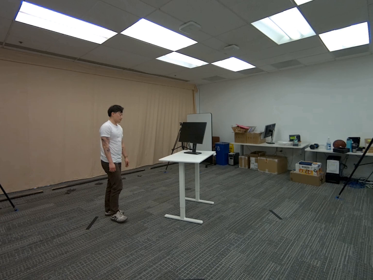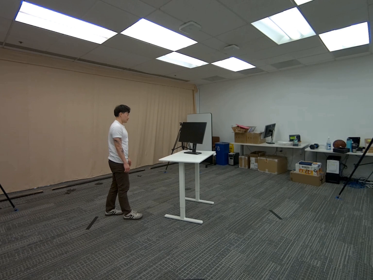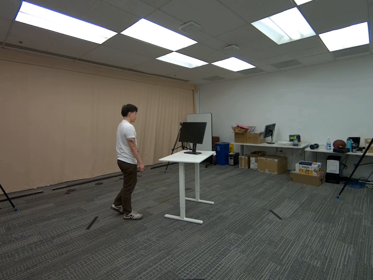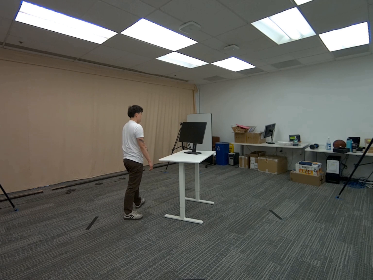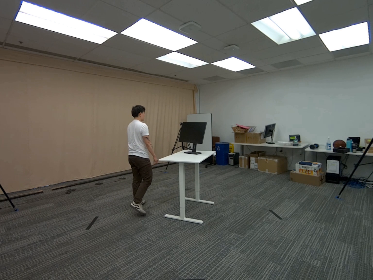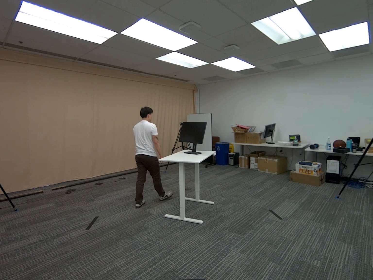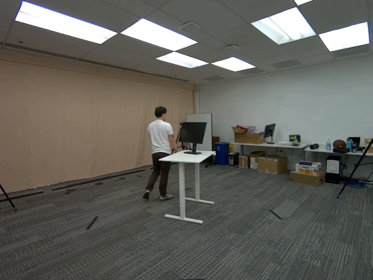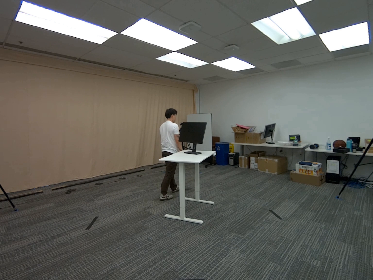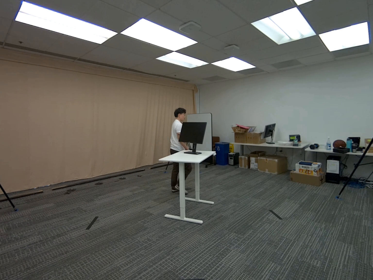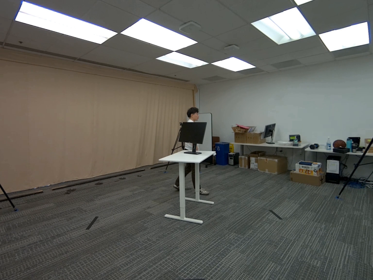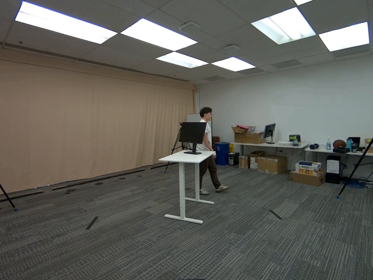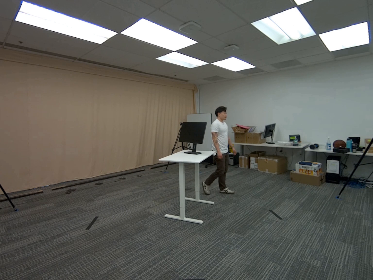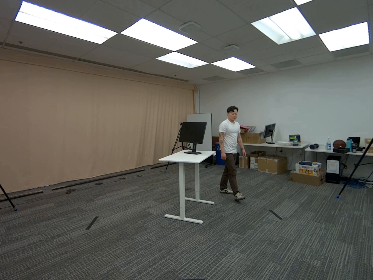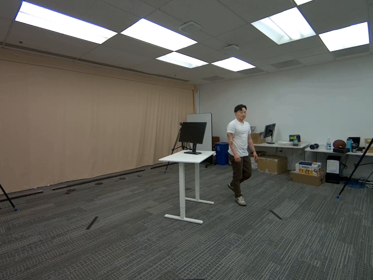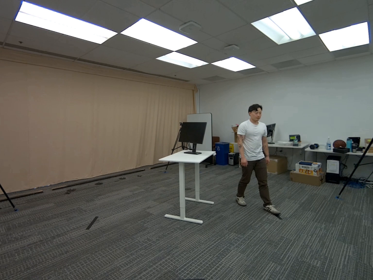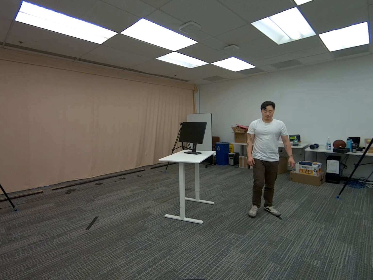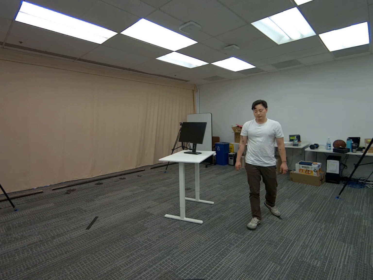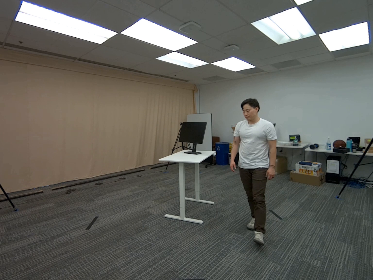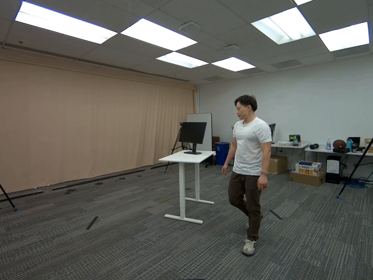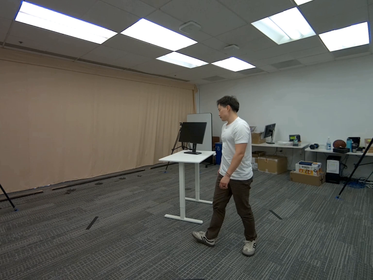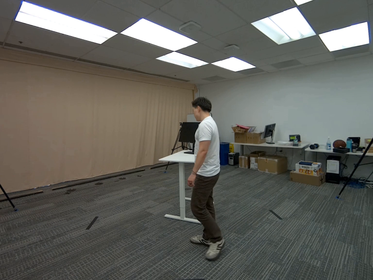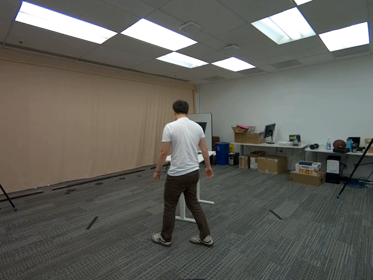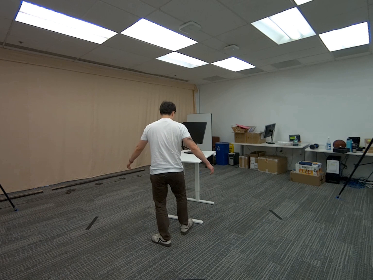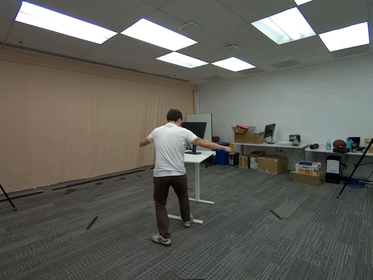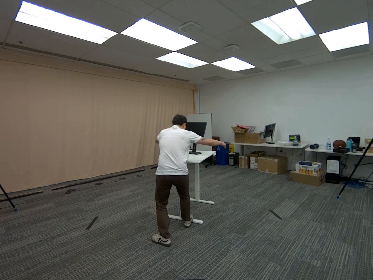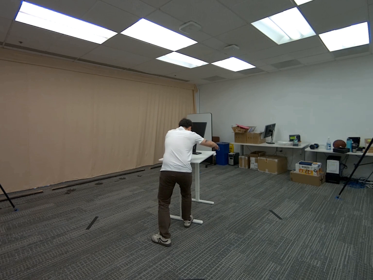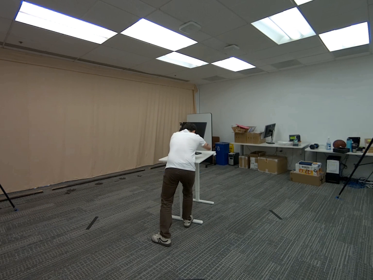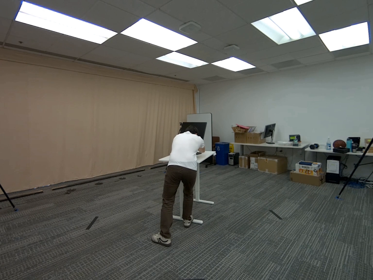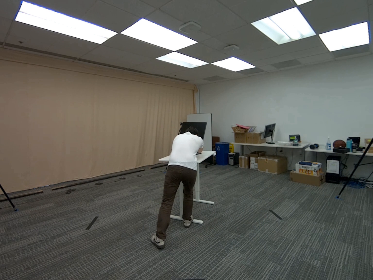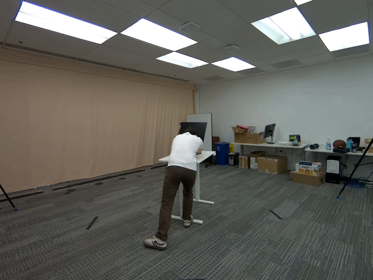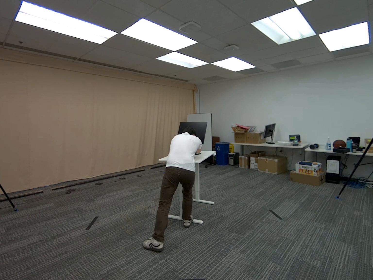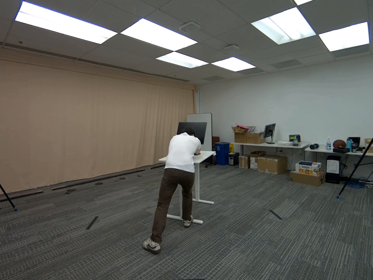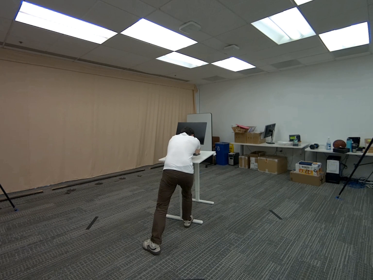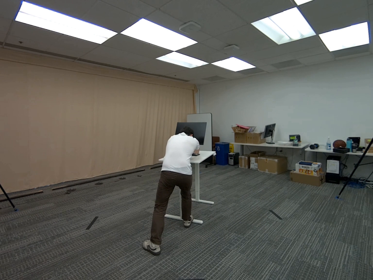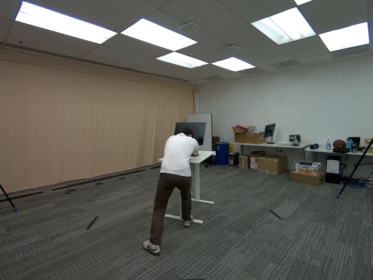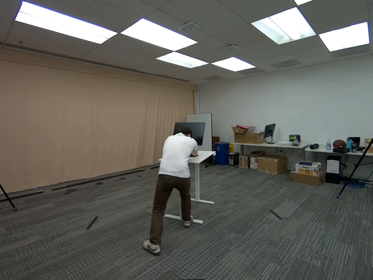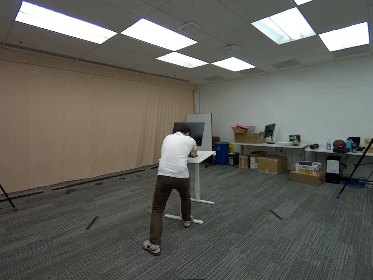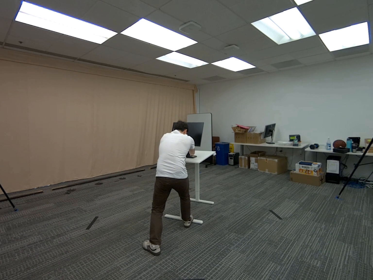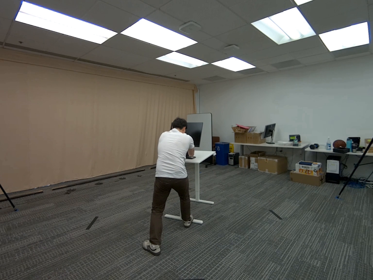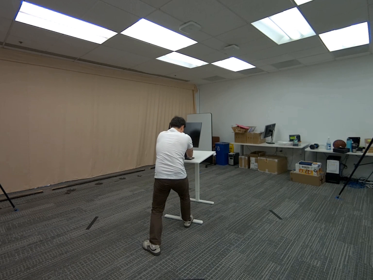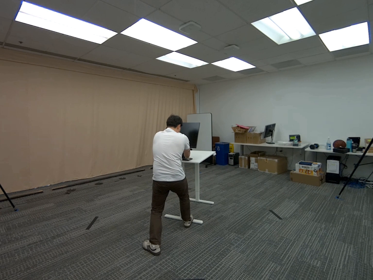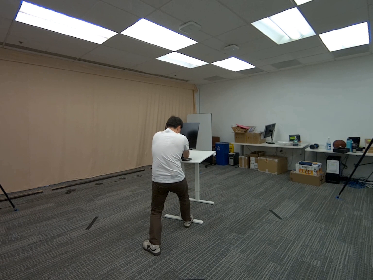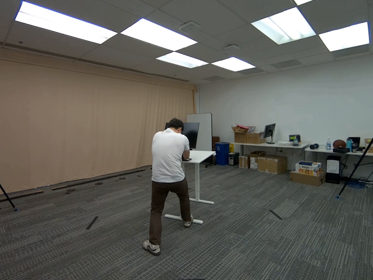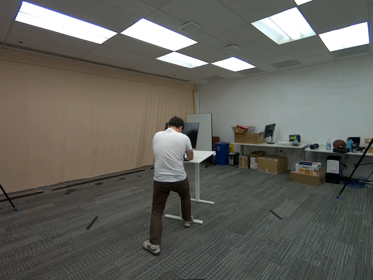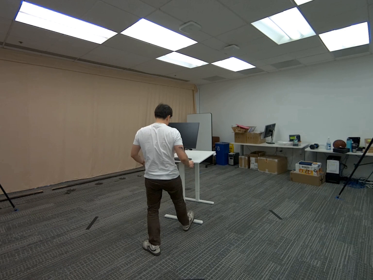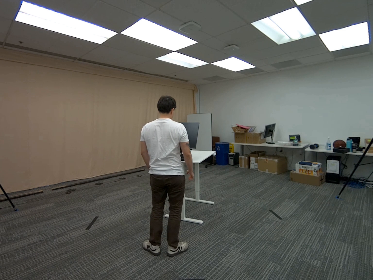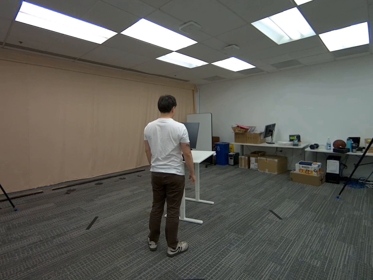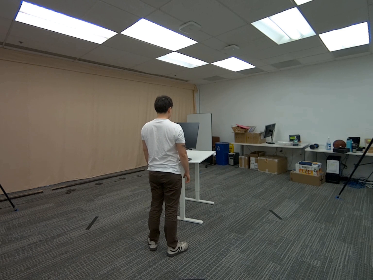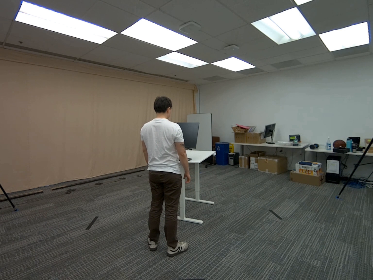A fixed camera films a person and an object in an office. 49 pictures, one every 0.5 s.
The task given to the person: Walk over to the monitor on the white desk and slide the monitor towards you.
